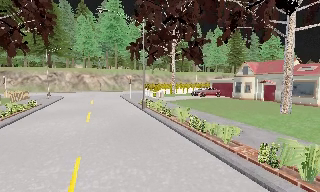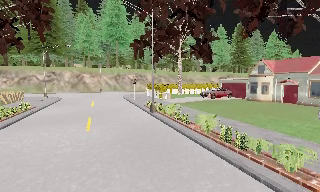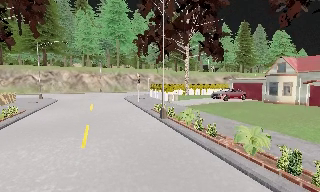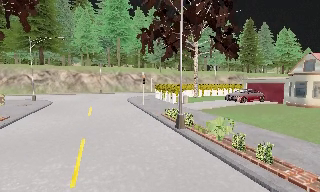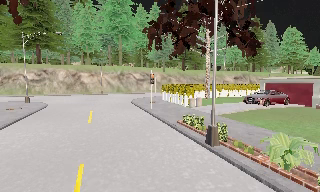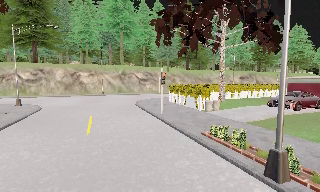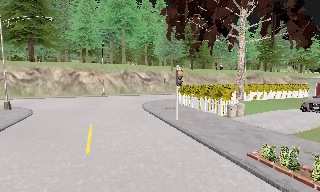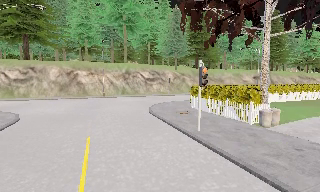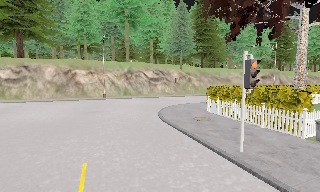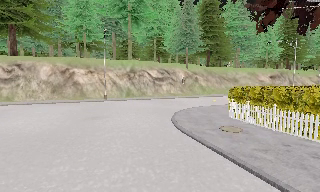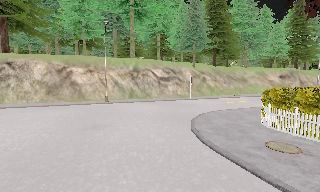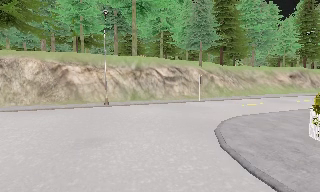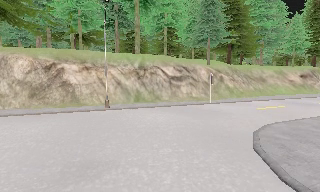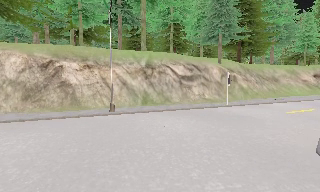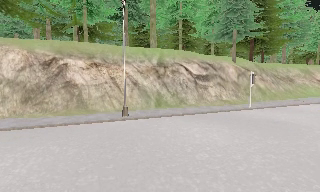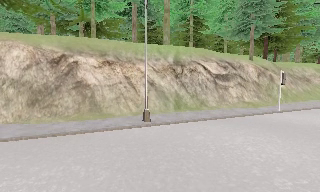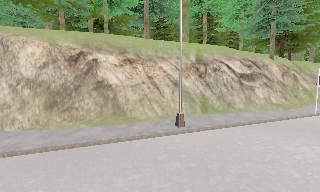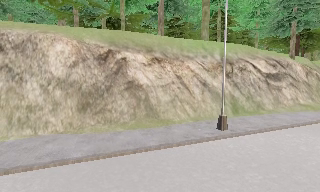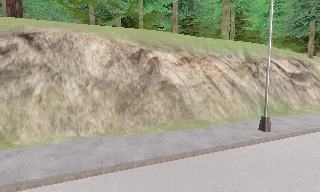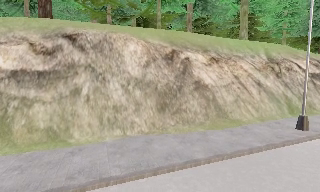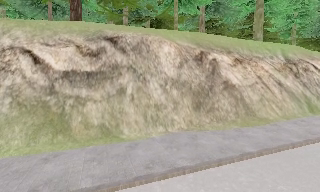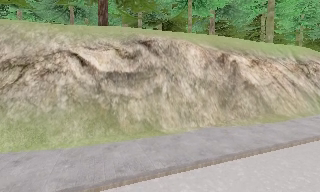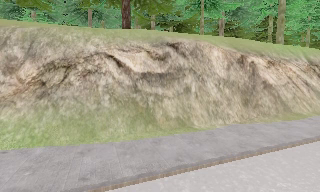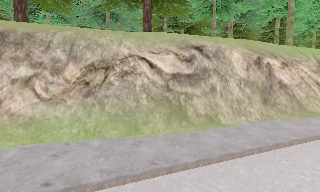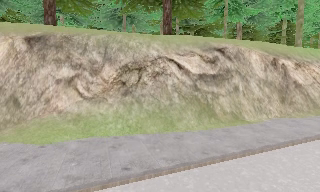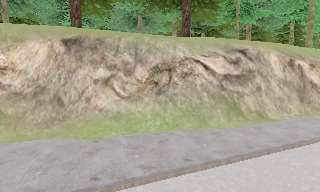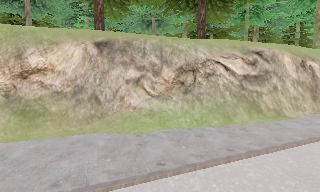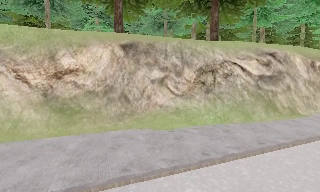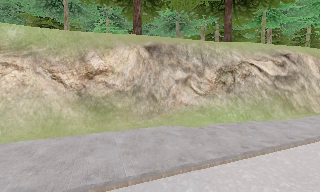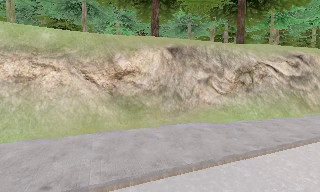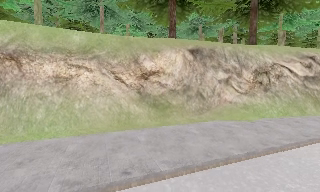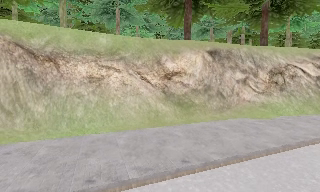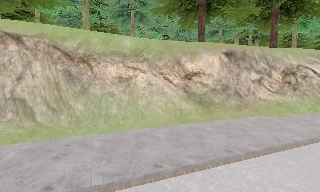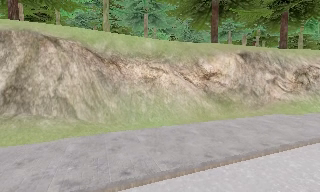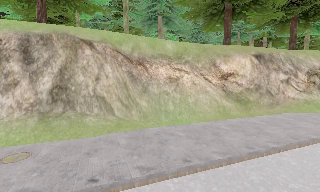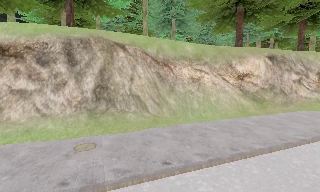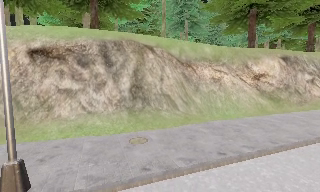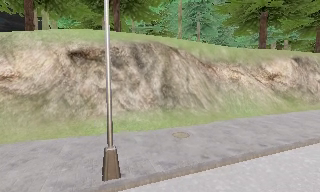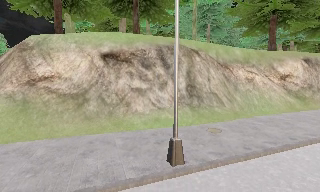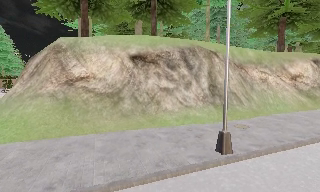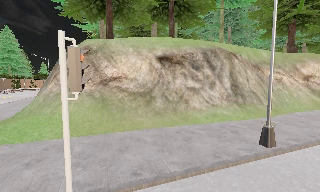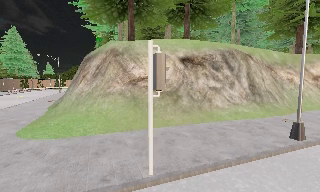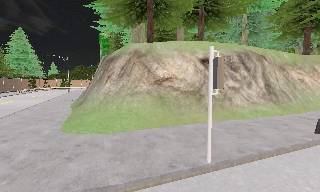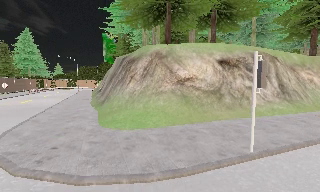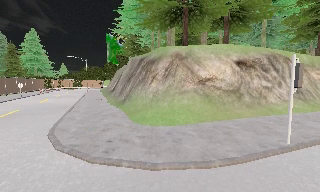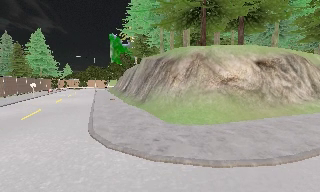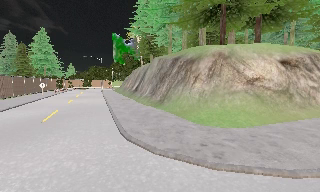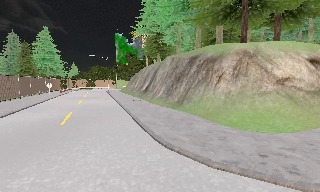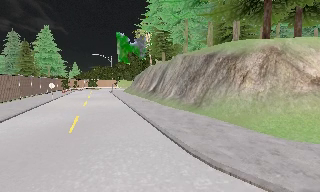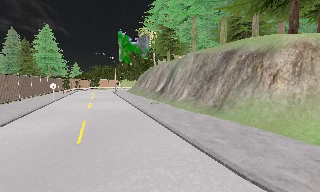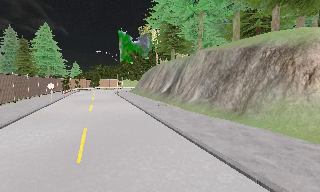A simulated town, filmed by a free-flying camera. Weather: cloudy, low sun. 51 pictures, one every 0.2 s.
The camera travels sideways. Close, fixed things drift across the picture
to the right.
0.0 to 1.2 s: The camera travels forward and to its left, about 13 m, so what stands in front looms larger.
1.2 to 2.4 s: The camera travels forward, about 13 m, so what stands in front looms larger.
2.4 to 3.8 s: The camera travels to its left and forward, about 13 m, so close, fixed things drift to the right.
3.8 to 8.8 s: The camera travels to its left, about 45 m, so close, fixed things drift to the right.
8.8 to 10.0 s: The camera travels to its left and forward, about 10 m, so close, fixed things drift to the right.
The film runs forward here.
